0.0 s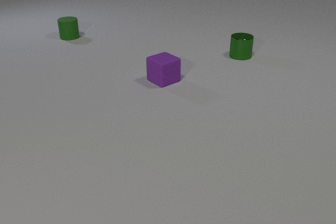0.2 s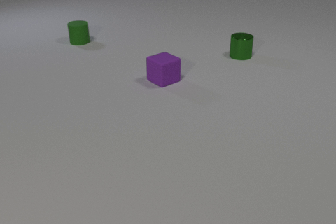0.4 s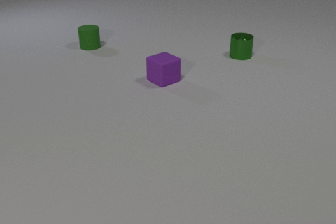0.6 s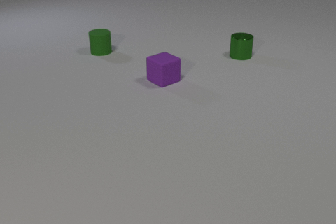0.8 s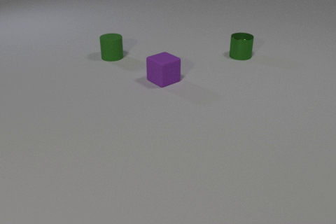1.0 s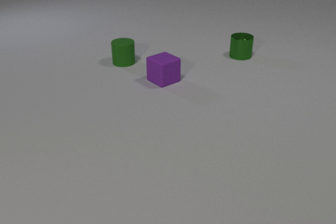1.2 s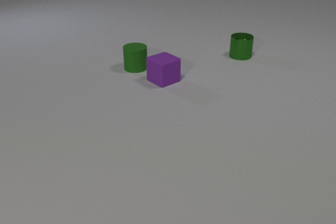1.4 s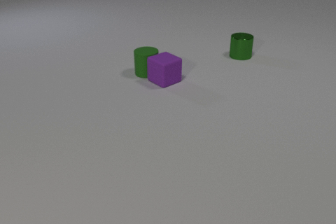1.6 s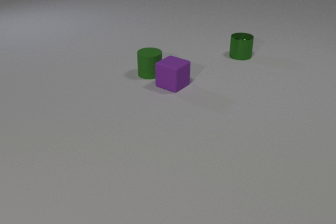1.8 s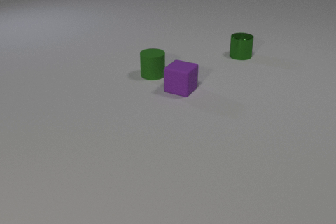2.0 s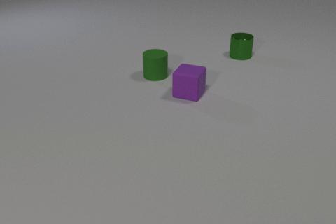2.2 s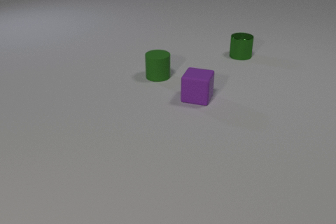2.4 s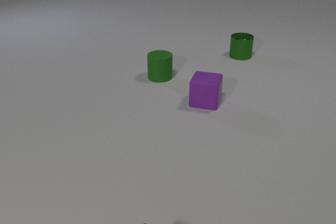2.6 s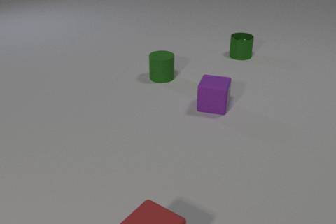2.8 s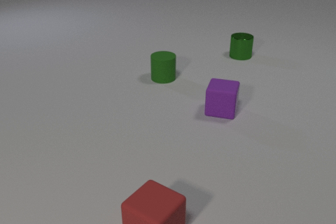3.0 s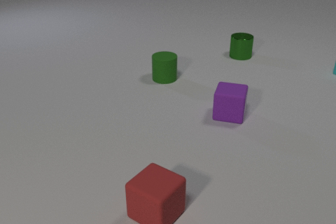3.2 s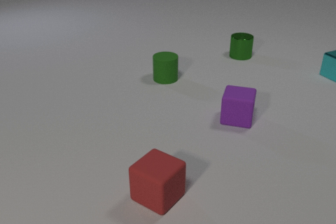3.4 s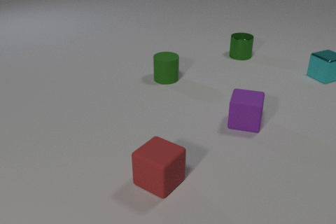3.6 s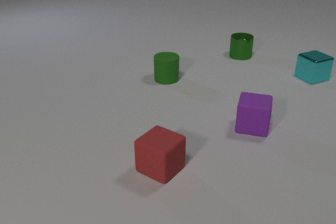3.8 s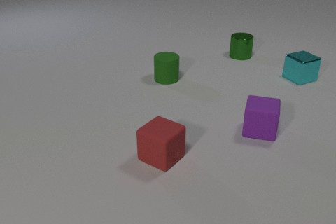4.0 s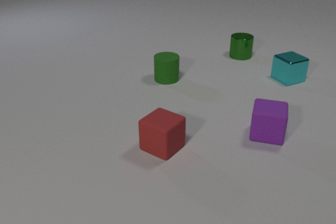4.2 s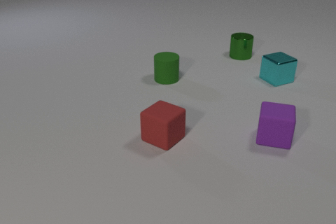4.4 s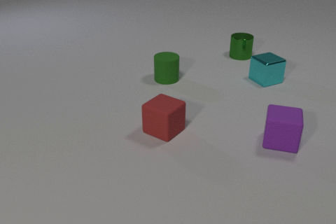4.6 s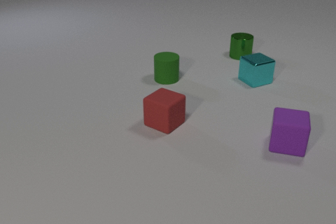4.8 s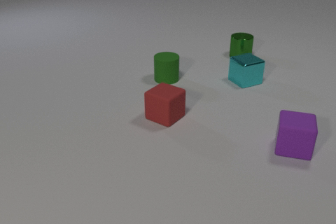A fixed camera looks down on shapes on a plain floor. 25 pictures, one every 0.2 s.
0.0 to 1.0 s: The green rubber cylinder slides toward the camera and to the right.
1.0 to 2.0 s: The green rubber cylinder slides toward the camera and to the right. The purple rubber cube slides toward the camera and to the right, spins counterclockwise seen from above by about 30 degrees, its near face sliding to the right. The green rubber cylinder and the purple rubber cube collide.
2.0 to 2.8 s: The green rubber cylinder slides to the right and toward the camera. The purple rubber cube slides to the right and toward the camera. The red rubber cube comes in at the bottom edge, slides away from the camera.
2.8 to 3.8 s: The purple rubber cube slides to the right and toward the camera. The red rubber cube slides away from the camera. The cyan metal cube comes in at the right edge, slides to the left and toward the camera.
3.8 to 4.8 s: The purple rubber cube slides to the right and toward the camera. The red rubber cube slides away from the camera. The cyan metal cube slides to the left and toward the camera.
Are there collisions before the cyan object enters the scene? yes.
What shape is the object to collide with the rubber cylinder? cube.
How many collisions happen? 1.
